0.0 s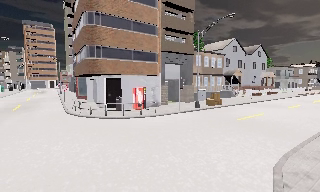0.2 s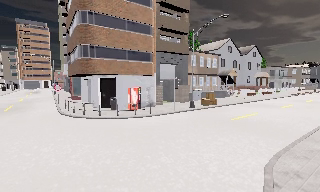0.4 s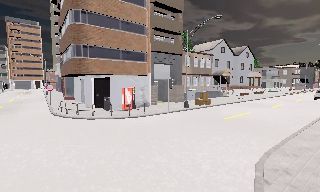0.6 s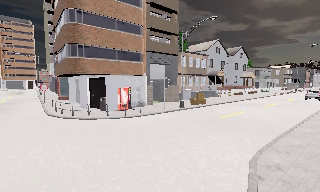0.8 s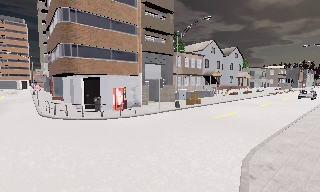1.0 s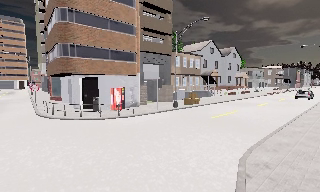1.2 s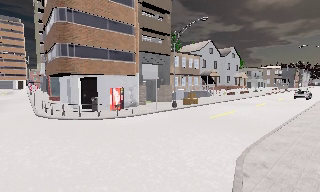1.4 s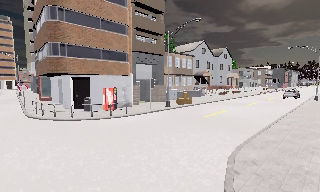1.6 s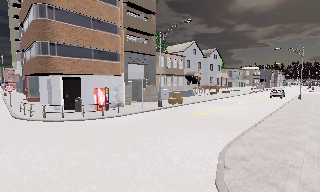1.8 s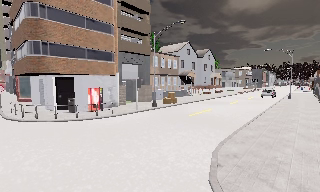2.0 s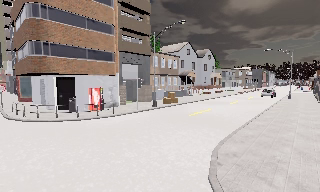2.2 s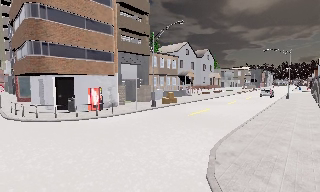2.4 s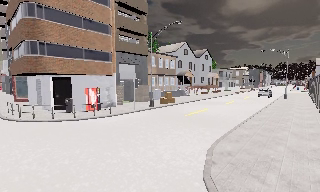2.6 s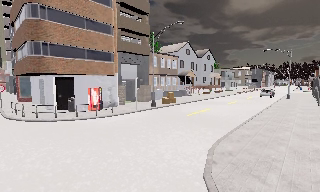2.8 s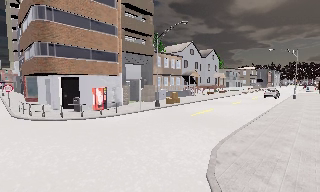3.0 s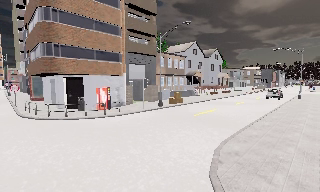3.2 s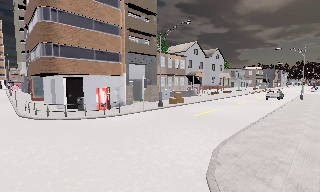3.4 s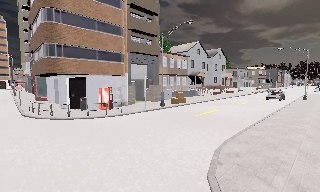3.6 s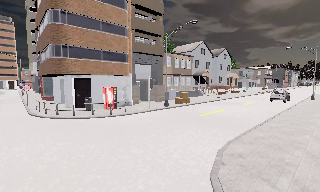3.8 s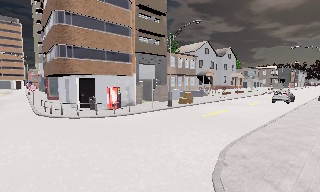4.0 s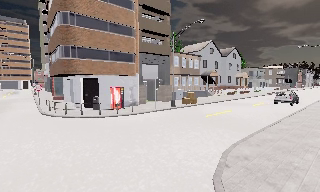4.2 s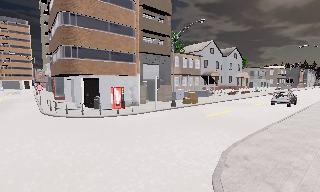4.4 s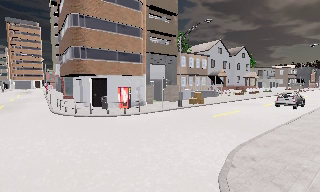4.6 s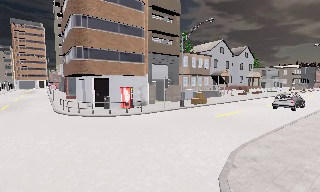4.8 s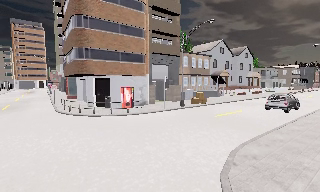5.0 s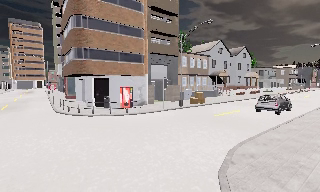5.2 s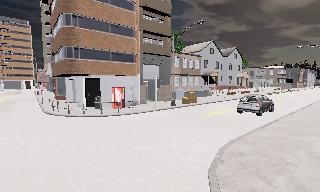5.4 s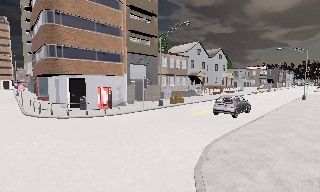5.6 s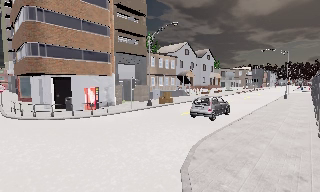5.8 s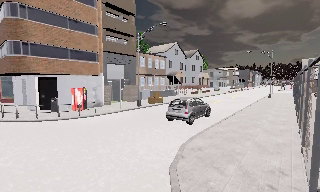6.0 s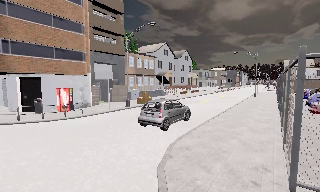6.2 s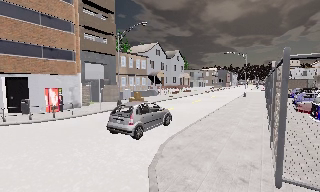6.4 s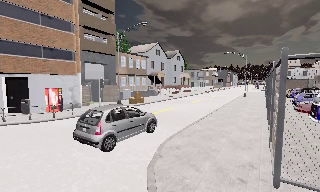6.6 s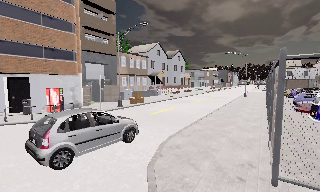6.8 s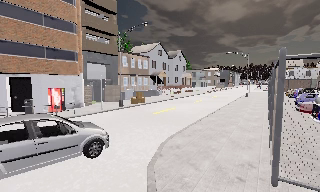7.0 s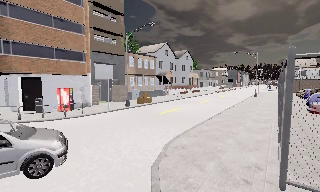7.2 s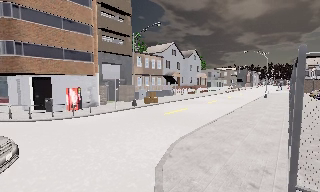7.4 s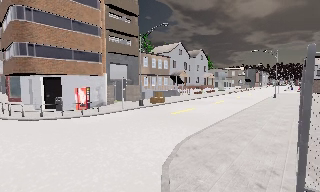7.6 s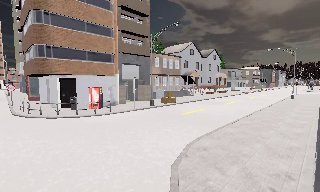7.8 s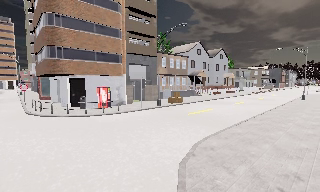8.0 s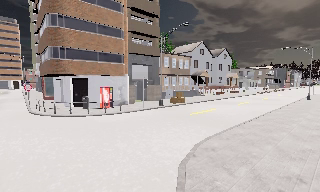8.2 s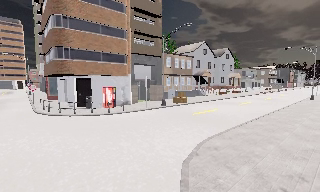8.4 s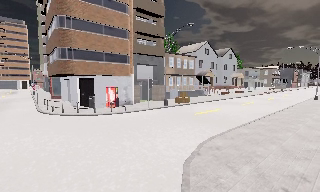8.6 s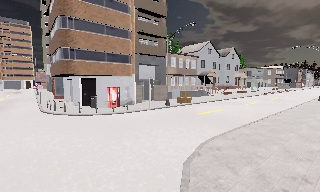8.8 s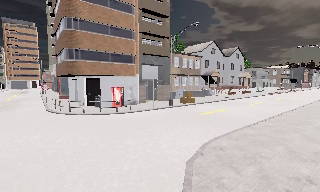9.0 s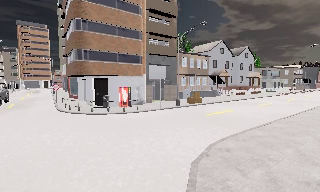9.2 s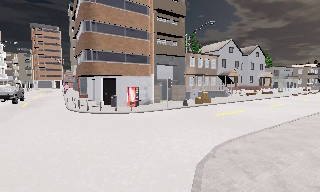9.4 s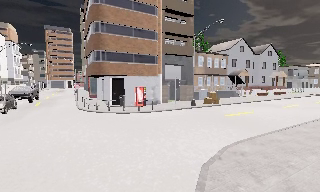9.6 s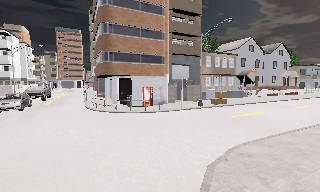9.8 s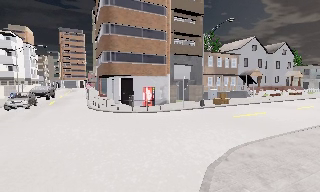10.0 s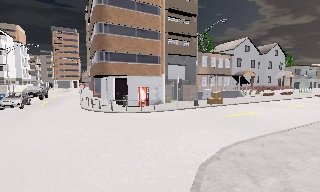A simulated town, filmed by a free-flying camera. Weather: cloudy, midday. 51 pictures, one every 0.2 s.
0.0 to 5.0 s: The camera travels backward and to its right, about 1 m, so what stands in front gets smaller.
5.0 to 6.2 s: The scene slides to the left, as the camera pans about 20 degrees to its right.
6.2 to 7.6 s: The camera pans to its left, which is counterclockwise from overhead, by about 10 degrees.
7.6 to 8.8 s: The camera shifts only a little, or ends up much as it began.
8.8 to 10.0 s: The camera pans to its left, which is counterclockwise from overhead, by about 10 degrees. It travels to its right, about 0.5 m.
The film runs backward here.
